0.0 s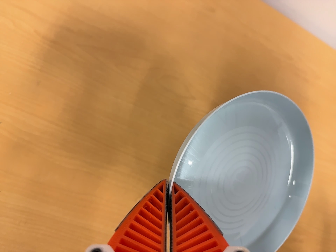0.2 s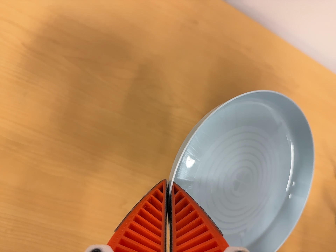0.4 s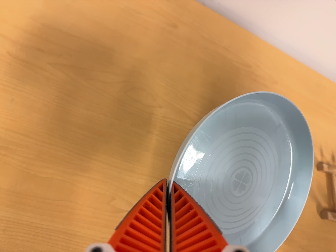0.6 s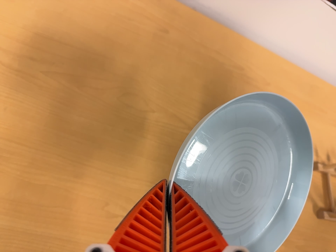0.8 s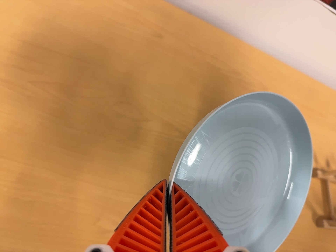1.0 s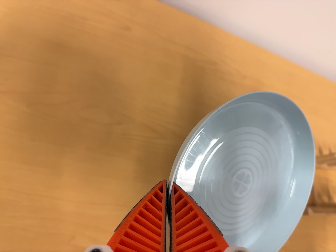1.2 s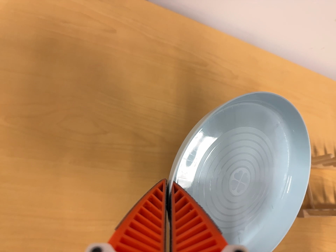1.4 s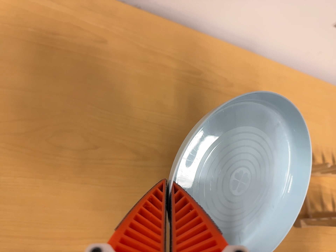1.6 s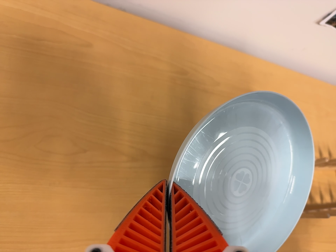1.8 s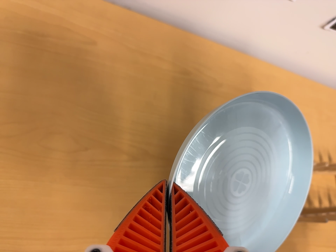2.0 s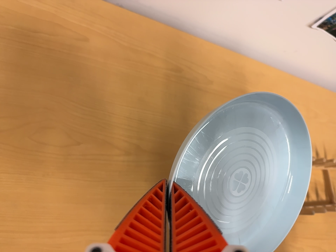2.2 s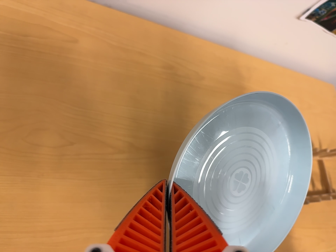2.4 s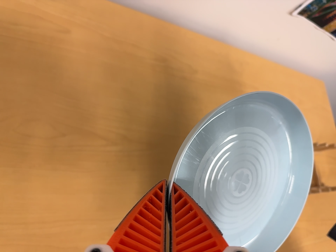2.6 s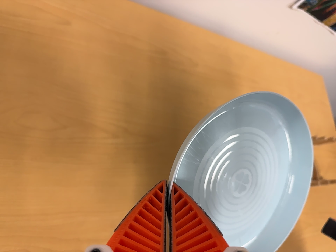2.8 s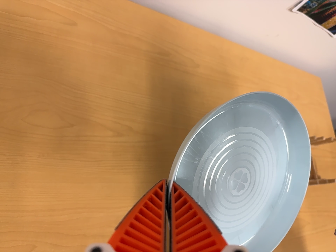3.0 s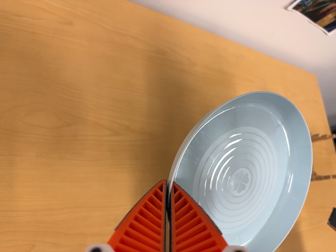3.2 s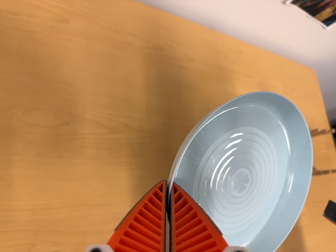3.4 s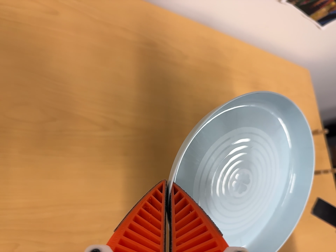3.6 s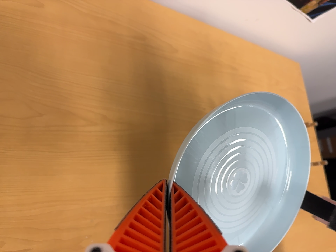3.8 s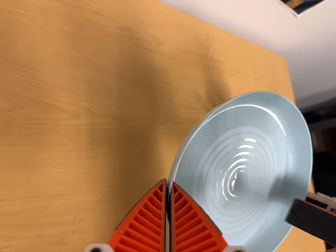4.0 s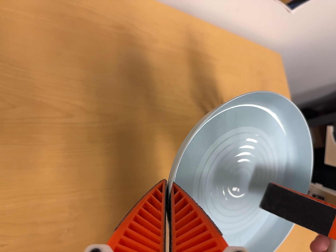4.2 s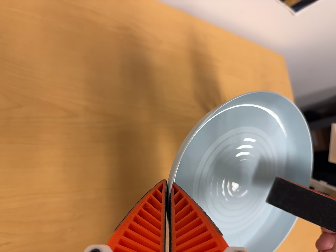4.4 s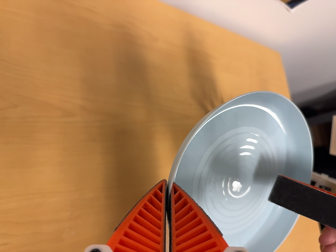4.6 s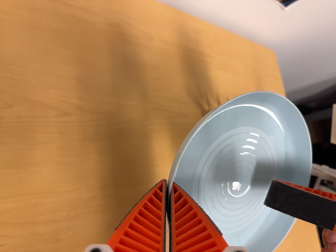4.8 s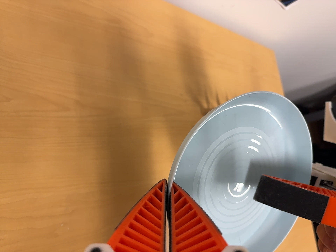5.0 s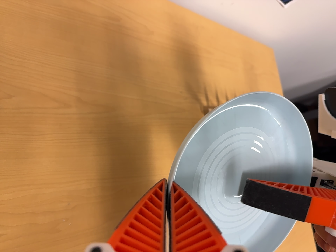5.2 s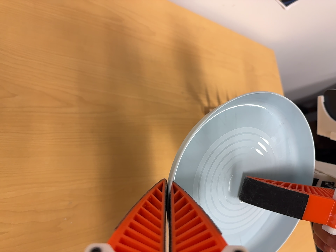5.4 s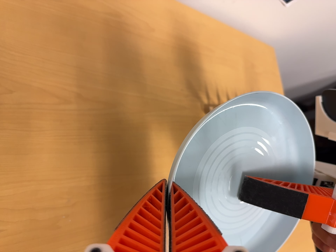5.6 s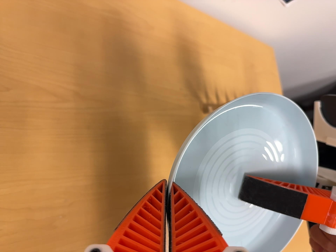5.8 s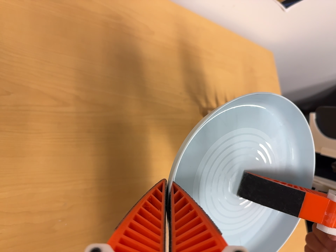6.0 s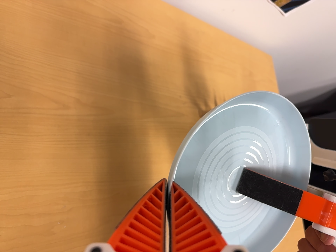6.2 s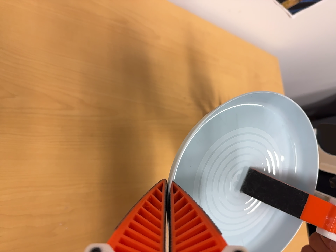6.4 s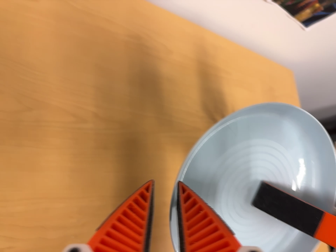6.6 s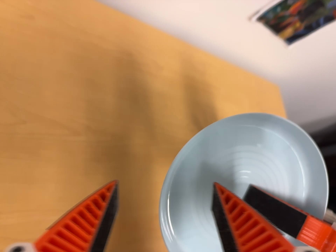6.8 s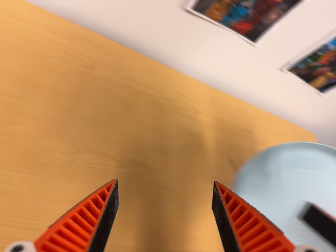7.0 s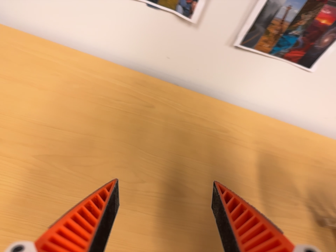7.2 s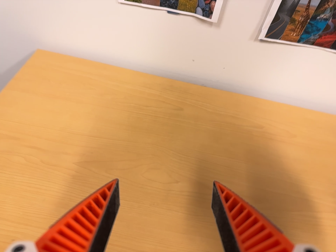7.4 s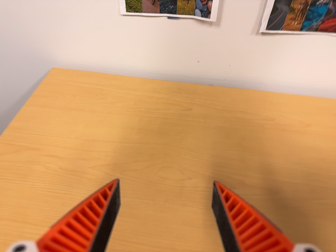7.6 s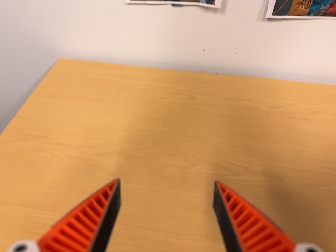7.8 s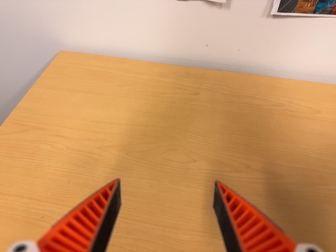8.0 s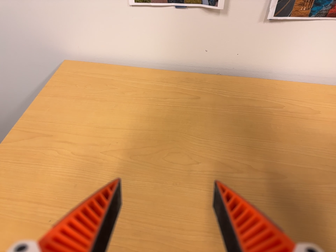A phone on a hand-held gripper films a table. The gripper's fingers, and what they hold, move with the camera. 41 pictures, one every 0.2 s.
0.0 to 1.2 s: The camera travels to its right and toward the top of its view, about 10 cm, so close, fixed things drift to the left. It rolls about its line of sight by about 10 degrees, and the scene rotates counterclockwise.
1.2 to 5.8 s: The camera swings to its right by about 15 degrees, and the scene slides to the left.
5.8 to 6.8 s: The camera travels backward, about 5 cm, so what stands in front gets smaller. Its aim tips toward the top of its view by about 20 degrees, and the scene shifts downward.
6.8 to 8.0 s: The camera swings to its left by about 30 degrees, and the scene slides to the right. It travels toward the bottom of its view and backward, about 10 cm. Its aim tips toward the top of its view by about 15 degrees. It rolls about its line of sight by about 15 degrees, and the scene rotates counterclockwise.
The film runs forward here.
